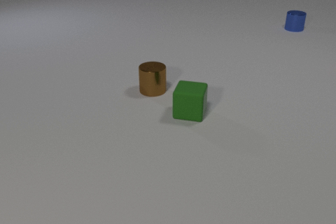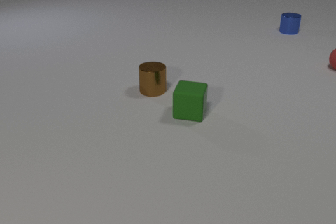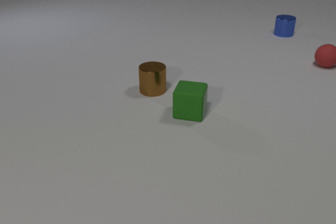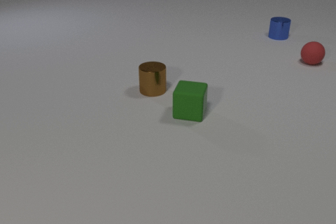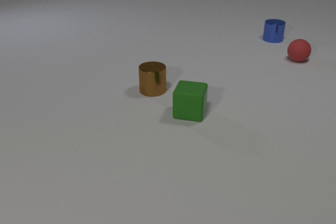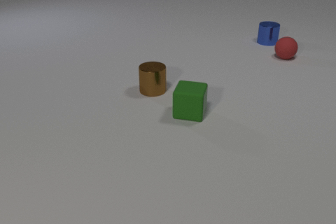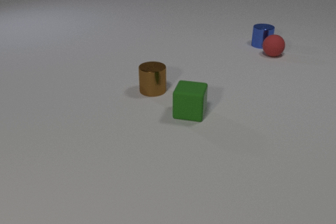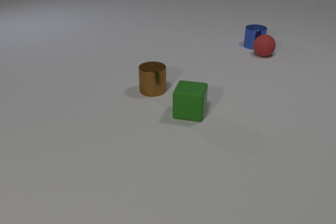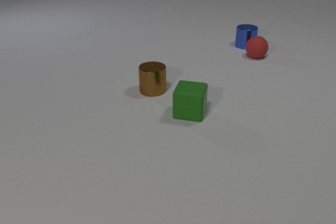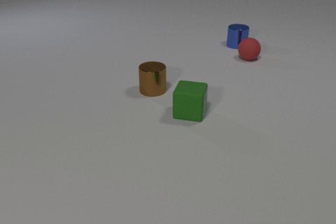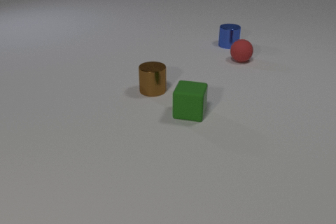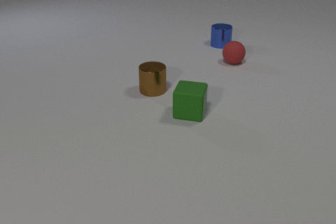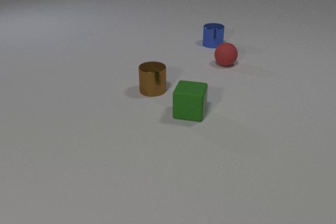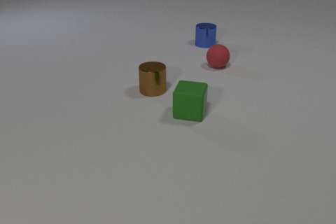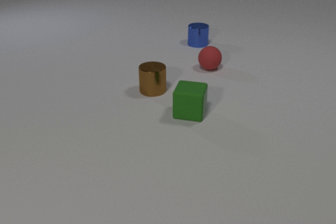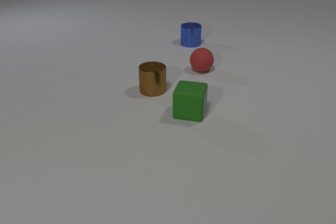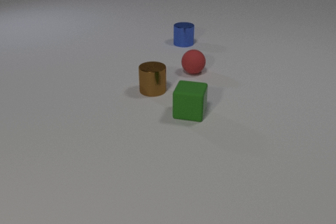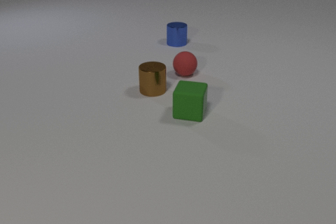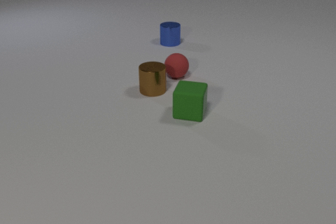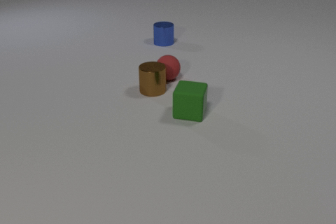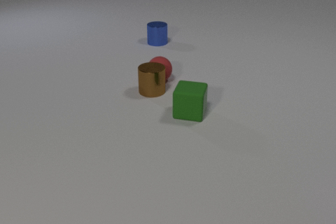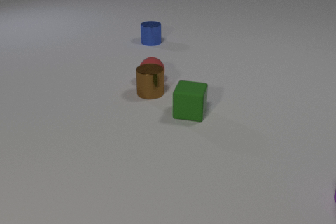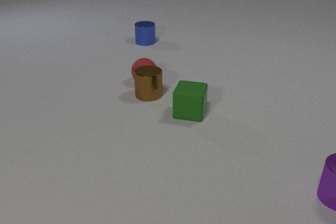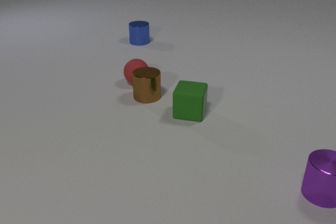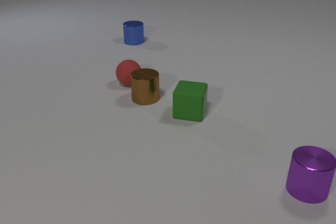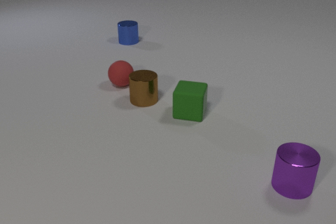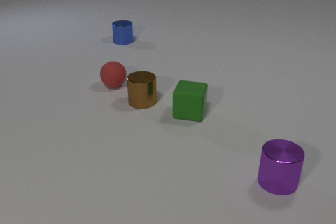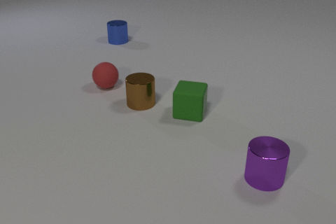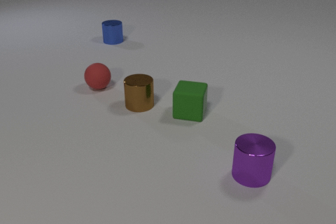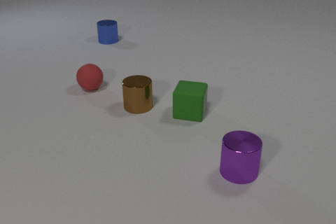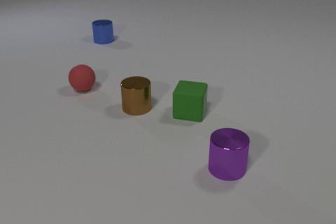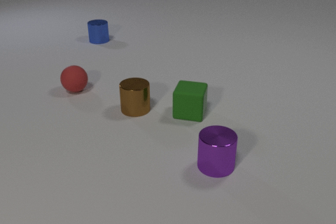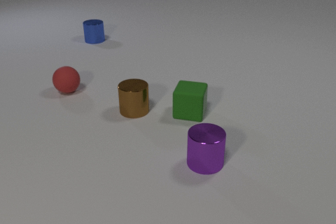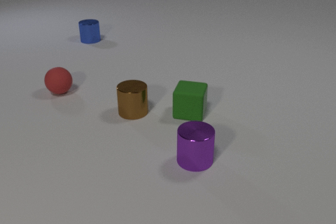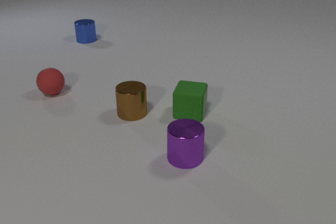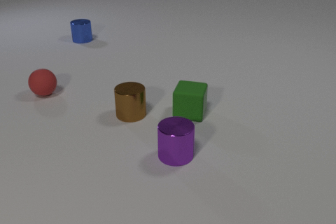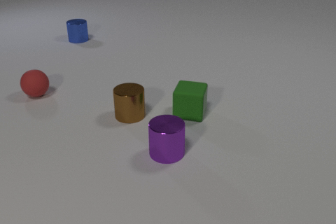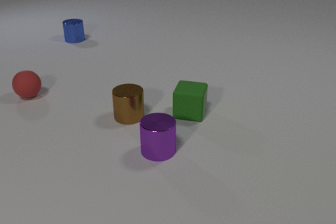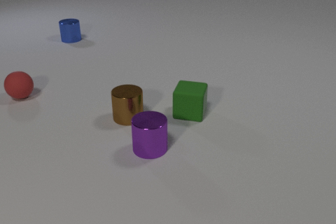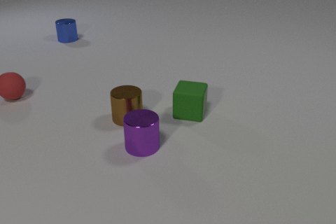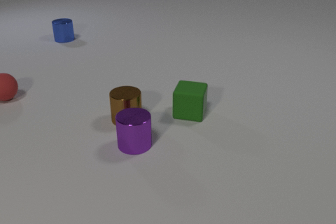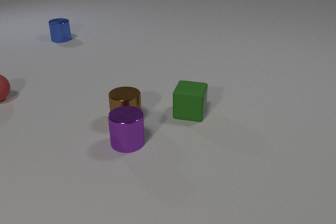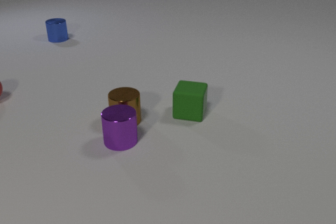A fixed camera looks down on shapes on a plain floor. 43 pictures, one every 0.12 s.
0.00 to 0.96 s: The red rubber sphere comes in at the right edge, rolls to the left. The blue metal cylinder slides toward the camera and to the left. The red rubber sphere and the blue metal cylinder collide.
0.96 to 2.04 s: The red rubber sphere rolls to the left and toward the camera. The blue metal cylinder slides to the left.
2.04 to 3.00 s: The red rubber sphere rolls to the left. The blue metal cylinder slides to the left. The brown metal cylinder slides toward the camera and to the left. The purple metal cylinder comes in at the right edge, slides to the left. The red rubber sphere and the brown metal cylinder collide.
3.00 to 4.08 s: The red rubber sphere rolls to the left. The blue metal cylinder slides to the left. The brown metal cylinder slides toward the camera and to the left. The purple metal cylinder slides to the left.
4.08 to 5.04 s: The red rubber sphere rolls to the left. The blue metal cylinder slides to the left. The brown metal cylinder slides toward the camera and to the left. The purple metal cylinder slides to the left and away from the camera.
What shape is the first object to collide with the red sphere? cylinder.
How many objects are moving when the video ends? 4.
Are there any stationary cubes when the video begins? yes.
